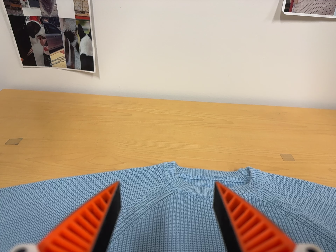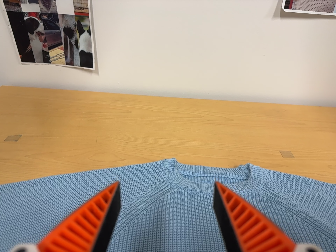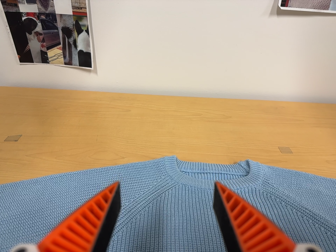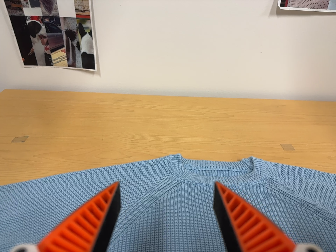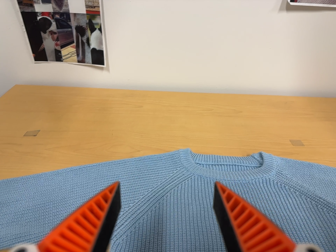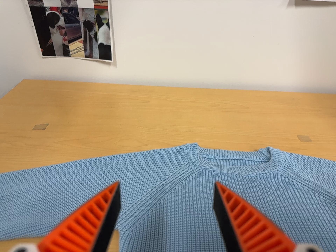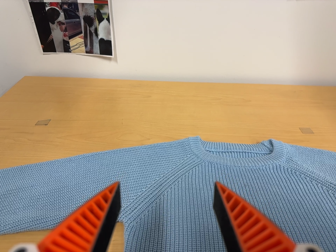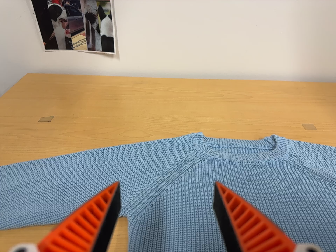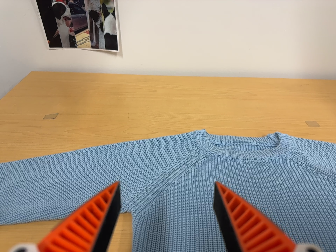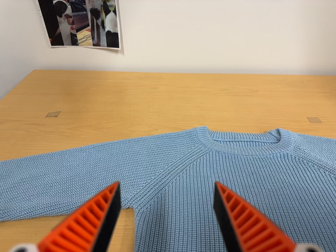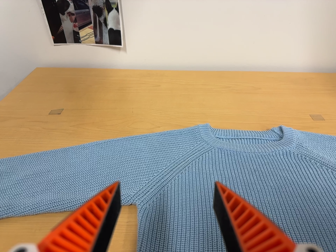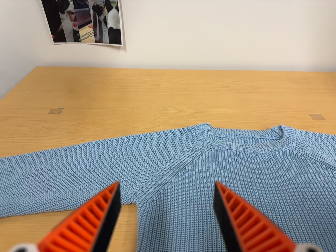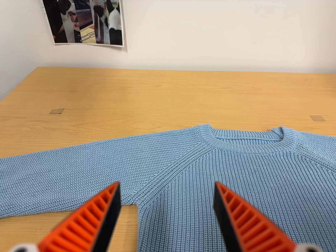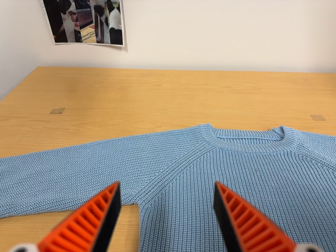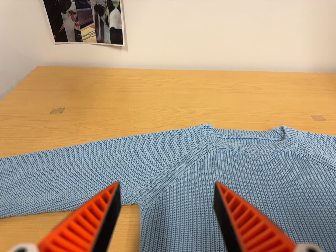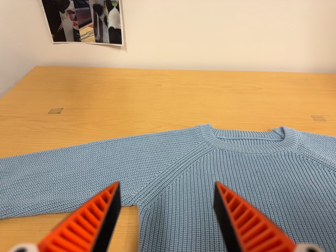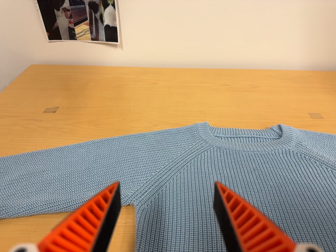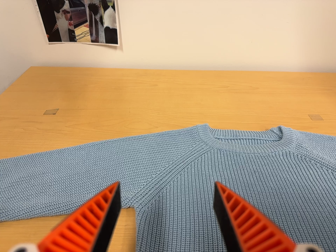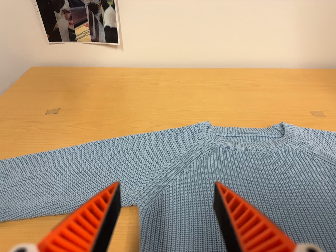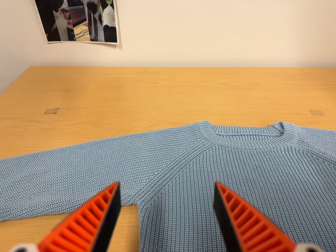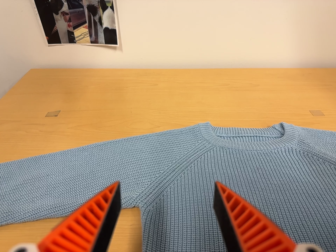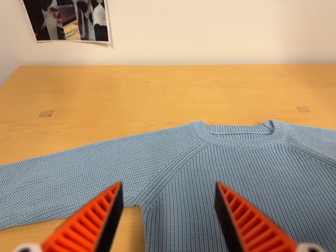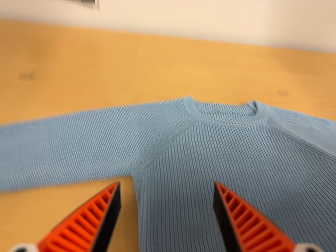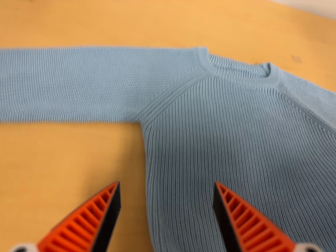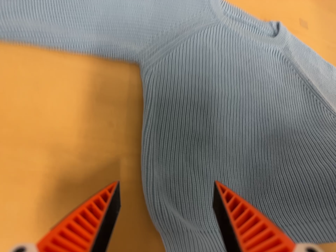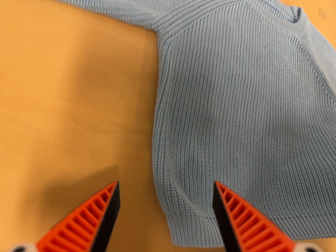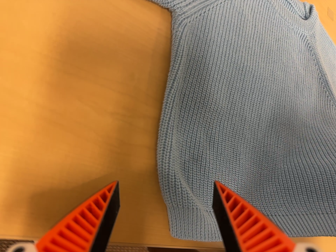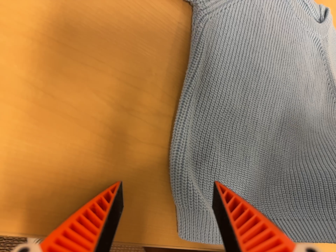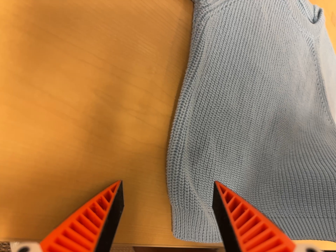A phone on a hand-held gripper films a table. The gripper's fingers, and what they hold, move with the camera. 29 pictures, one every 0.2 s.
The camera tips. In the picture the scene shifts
upward.
0.0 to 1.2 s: The camera travels to its left, about 6 cm, so close, fixed things drift to the right.
1.2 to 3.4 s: The camera shifts only a little, or ends up much as it began.
3.4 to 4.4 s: The camera pans to its right by about 10 degrees. It travels to its left, about 7 cm. Its aim tips toward the bottom of its view by about 10 degrees, and the scene shifts upward.
4.4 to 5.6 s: The camera pans to its right by about 20 degrees. It travels to its left and forward, about 20 cm. Its aim tips toward the bottom of its view by about 35 degrees, and the scene shifts upward. It rolls about its line of sight by about 30 degrees, and the scene rotates clockwise.
The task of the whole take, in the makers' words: fold up.
The film runs forward here.
